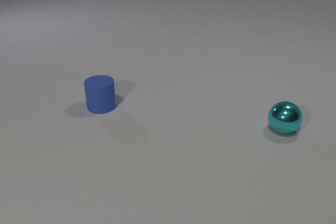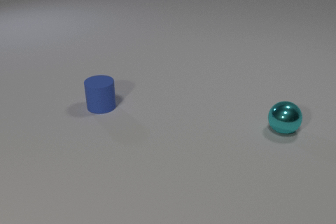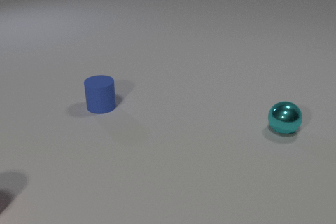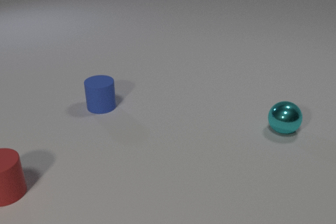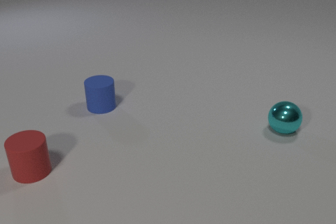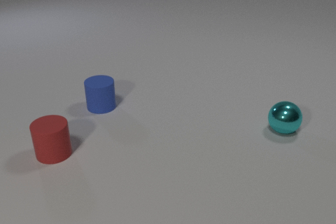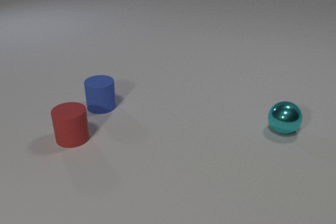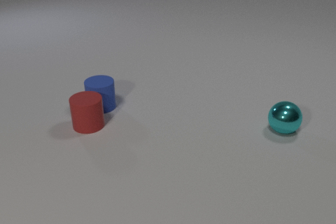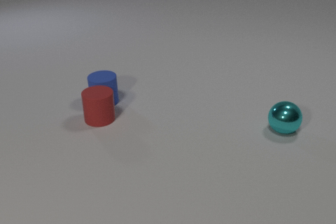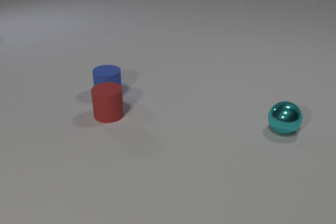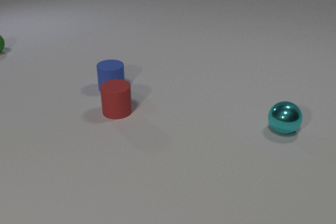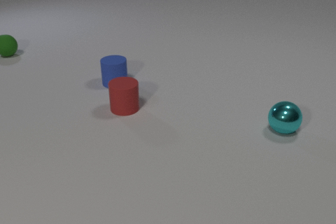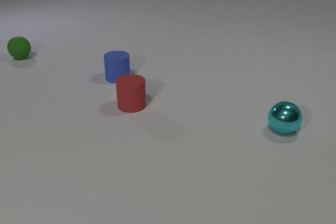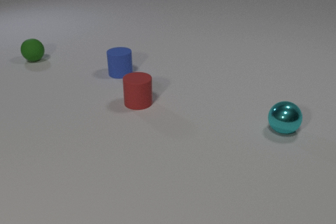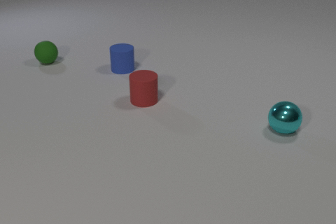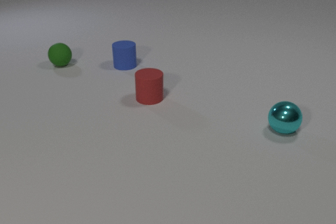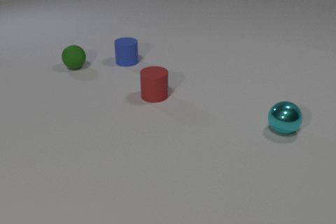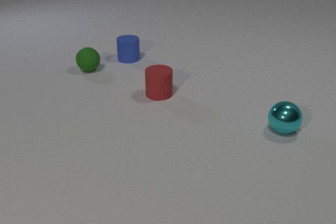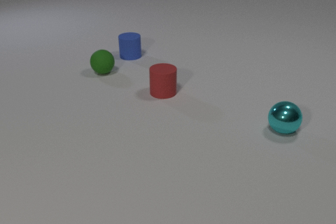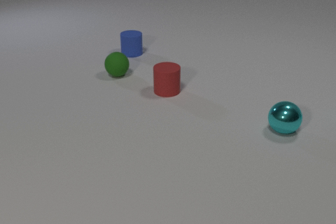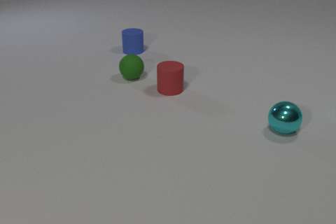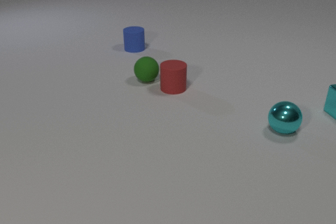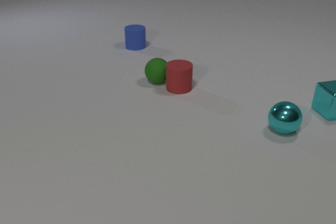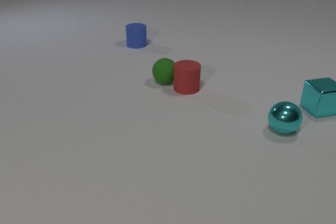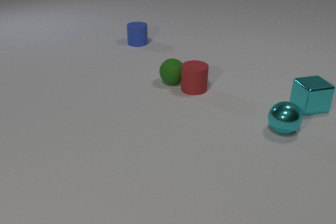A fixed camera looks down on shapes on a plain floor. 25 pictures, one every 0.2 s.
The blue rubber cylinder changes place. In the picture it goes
away from the camera.
0.0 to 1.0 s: The red rubber cylinder comes in at the left edge, slides to the right and away from the camera.
1.0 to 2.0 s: The red rubber cylinder slides away from the camera and to the right. The blue rubber cylinder slides away from the camera. The green rubber sphere comes in at the left edge. The red rubber cylinder and the blue rubber cylinder collide.
2.0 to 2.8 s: The red rubber cylinder slides to the right and away from the camera. The blue rubber cylinder slides away from the camera. The green rubber sphere rolls to the right and toward the camera.
2.8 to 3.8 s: The red rubber cylinder slides to the right and away from the camera. The blue rubber cylinder slides away from the camera. The green rubber sphere rolls to the right and toward the camera.
3.8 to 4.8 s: The red rubber cylinder slides to the right. The blue rubber cylinder slides away from the camera. The green rubber sphere rolls to the right. The cyan metal cube comes in at the right edge, slides to the left. The red rubber cylinder and the green rubber sphere collide.
What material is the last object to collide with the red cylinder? rubber.
Are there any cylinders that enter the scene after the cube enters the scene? no.
How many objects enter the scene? 3.
